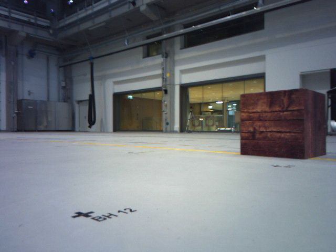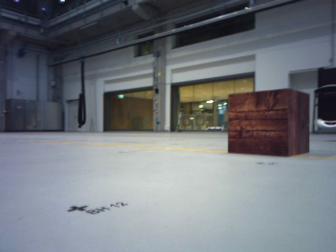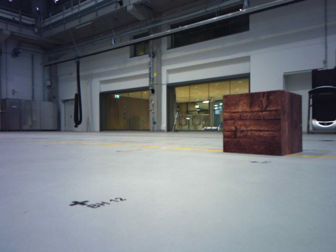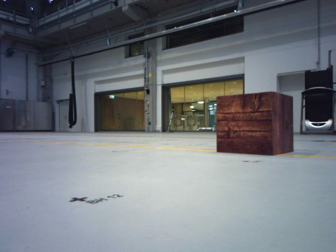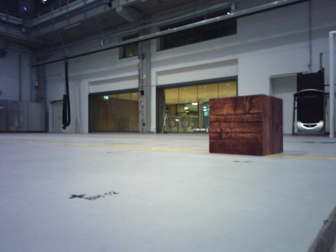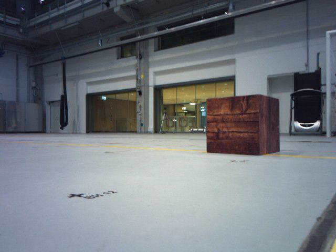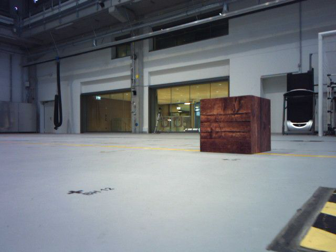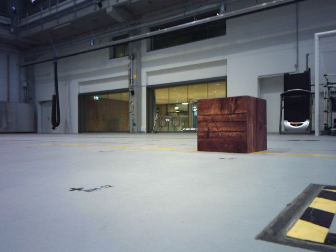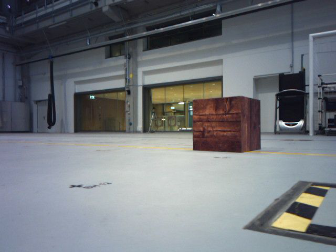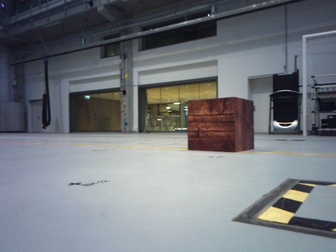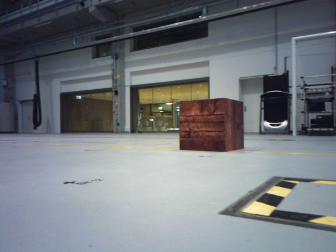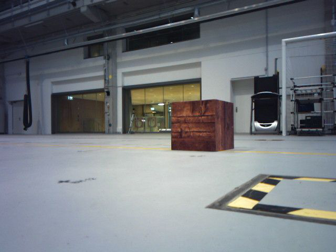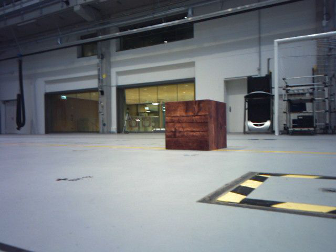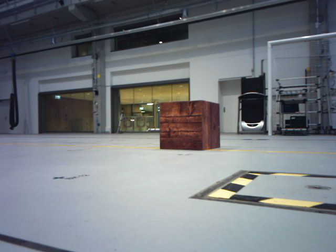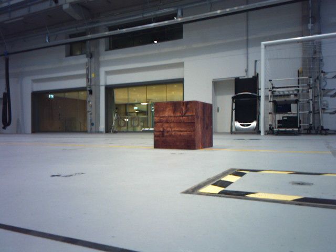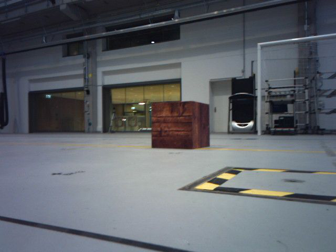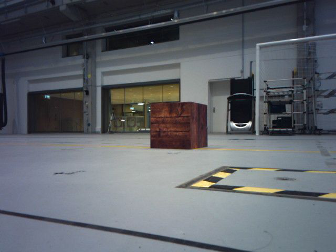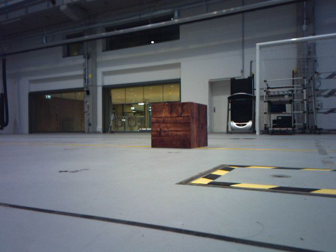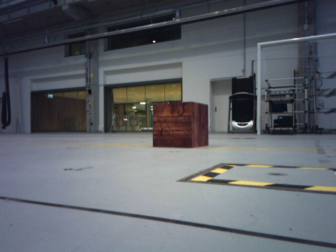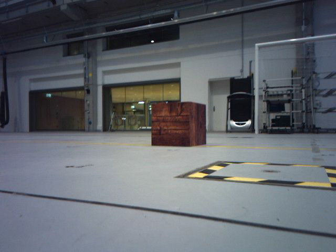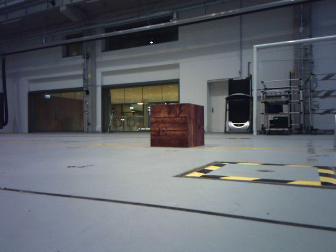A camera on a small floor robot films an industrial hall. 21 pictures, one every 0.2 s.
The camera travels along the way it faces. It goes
backward.
0.0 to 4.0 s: The camera pans to its right, which is clockwise from overhead, by about 15 degrees. It travels backward, about 0.8 m, so what stands in front gets smaller.
The film runs backward here.
